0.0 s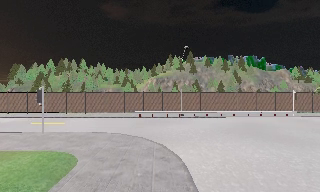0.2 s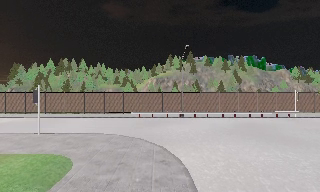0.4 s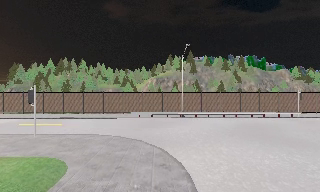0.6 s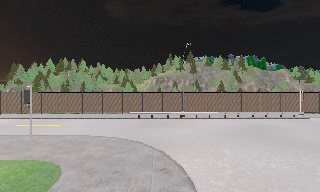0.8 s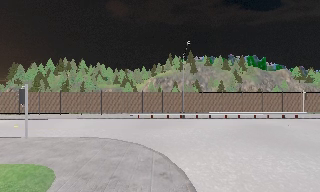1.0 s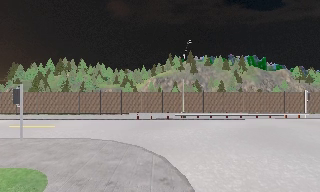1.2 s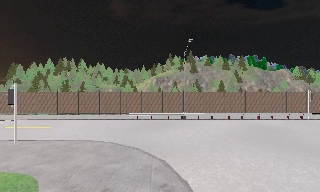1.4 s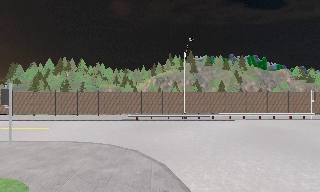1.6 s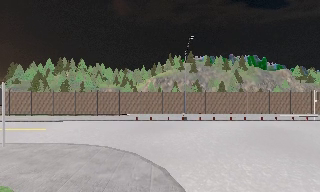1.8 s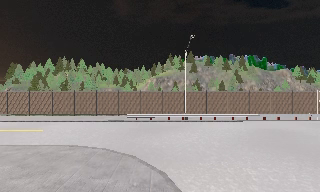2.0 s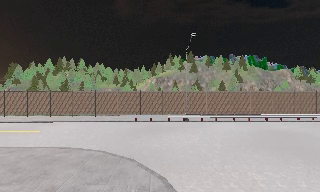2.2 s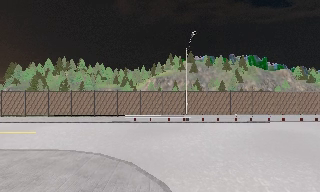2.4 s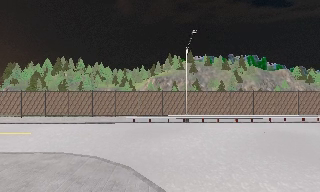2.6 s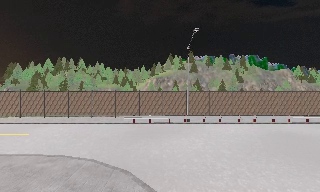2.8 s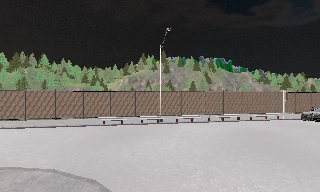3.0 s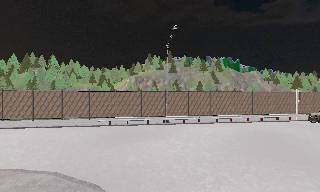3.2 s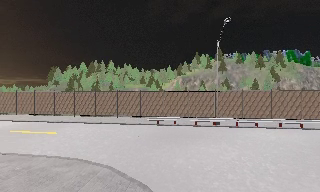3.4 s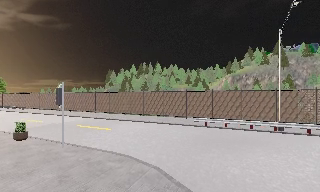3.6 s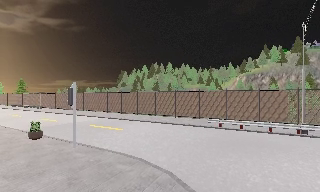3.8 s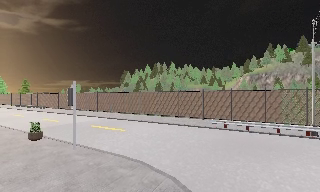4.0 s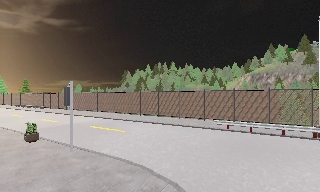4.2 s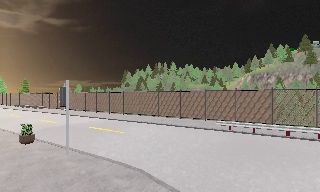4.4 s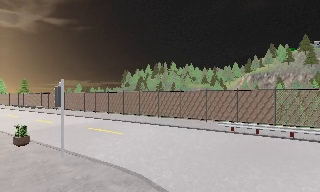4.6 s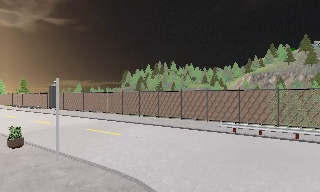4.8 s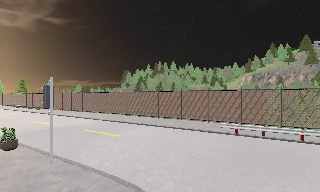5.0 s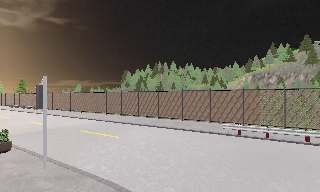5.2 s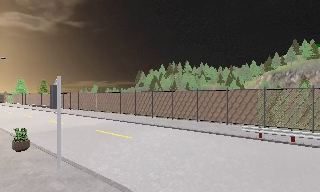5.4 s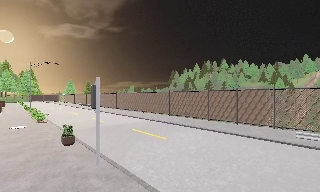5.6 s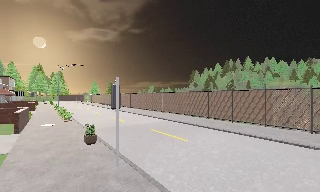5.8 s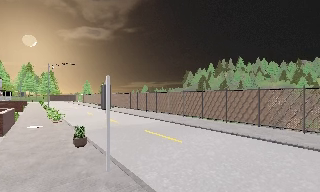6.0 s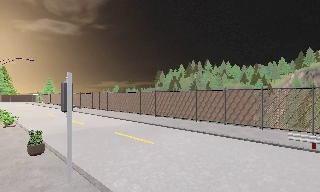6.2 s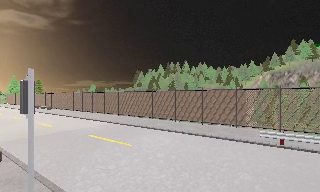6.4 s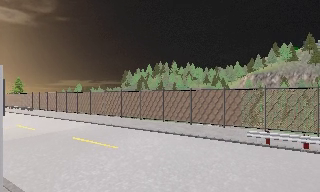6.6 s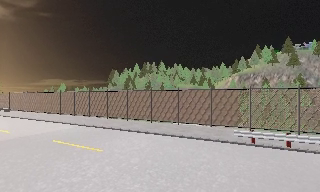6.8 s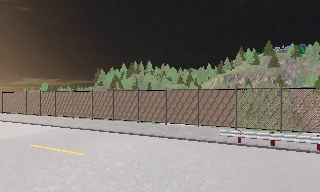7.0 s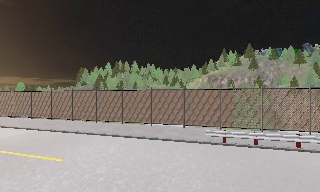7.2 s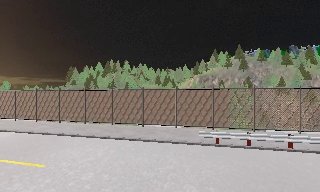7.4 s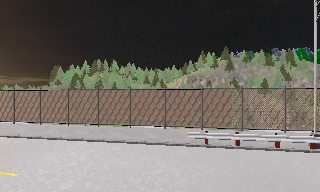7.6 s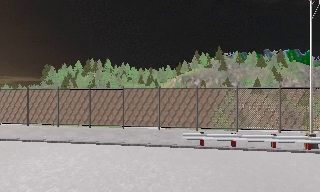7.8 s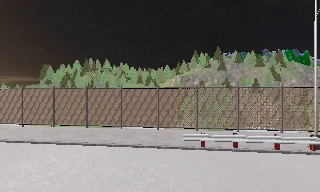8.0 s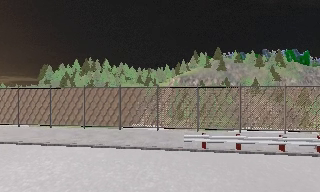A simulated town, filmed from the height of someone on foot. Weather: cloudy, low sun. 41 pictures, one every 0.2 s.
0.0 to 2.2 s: The camera travels forward, about 3.5 m, so what stands in front looms larger.
2.2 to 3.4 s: The camera pans to its left, which is counterclockwise from overhead, by about 25 degrees. It travels forward, about 2 m, so what stands in front looms larger.
3.4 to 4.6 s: The camera travels forward, about 2 m, so what stands in front looms larger.
4.6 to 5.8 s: The camera swings to its left by about 20 degrees, and the scene slides to the right. It travels forward, about 2 m, so what stands in front looms larger.
5.8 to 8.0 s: The scene slides to the left, as the camera pans about 45 degrees to its right. It travels forward, about 3.5 m.
The film runs forward here.
